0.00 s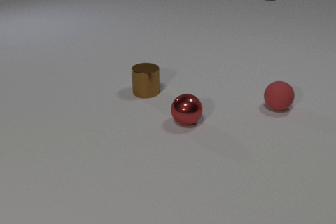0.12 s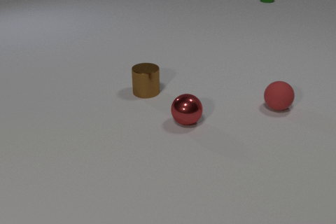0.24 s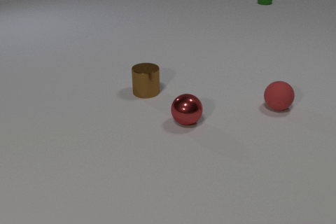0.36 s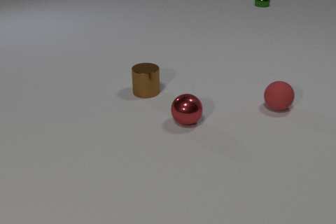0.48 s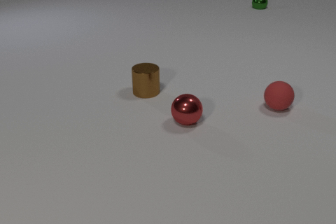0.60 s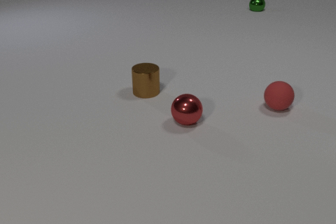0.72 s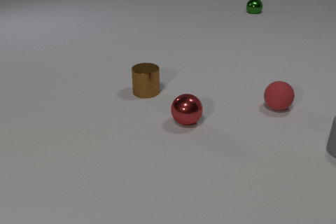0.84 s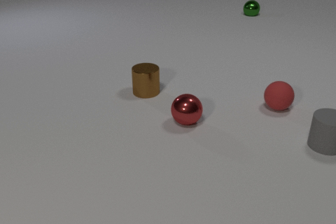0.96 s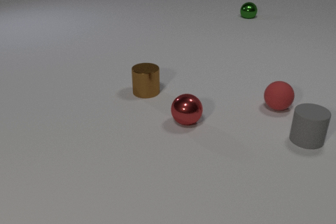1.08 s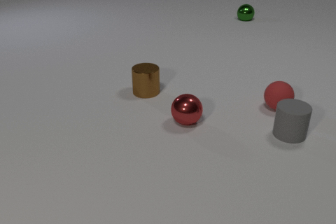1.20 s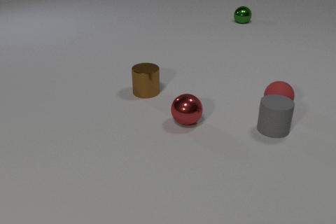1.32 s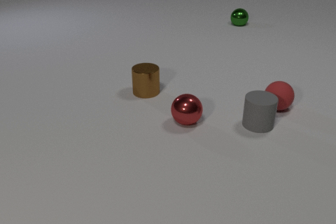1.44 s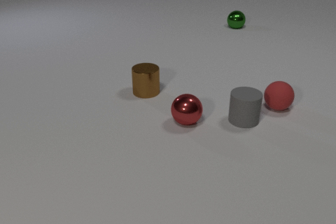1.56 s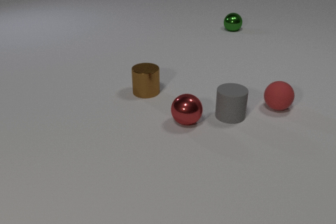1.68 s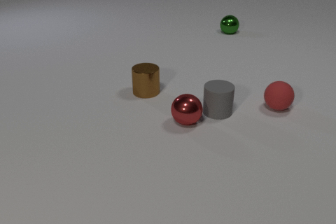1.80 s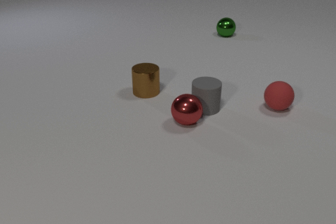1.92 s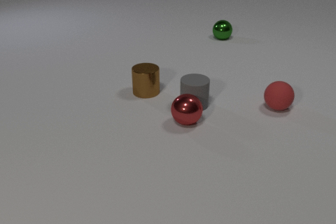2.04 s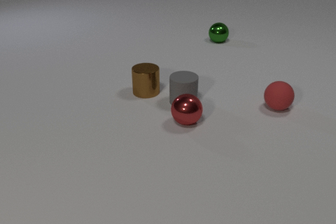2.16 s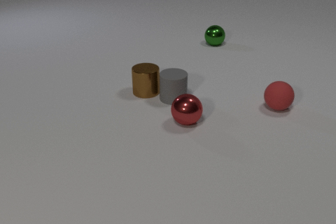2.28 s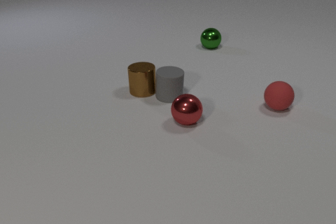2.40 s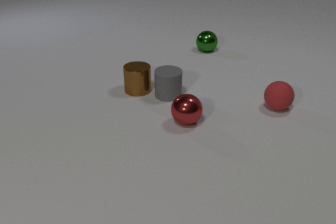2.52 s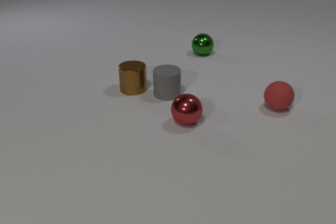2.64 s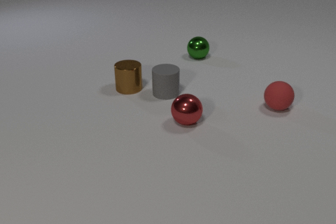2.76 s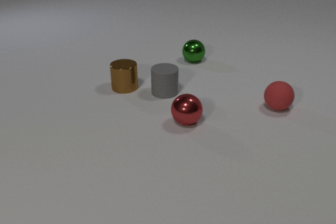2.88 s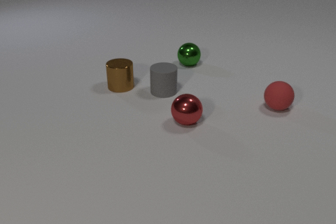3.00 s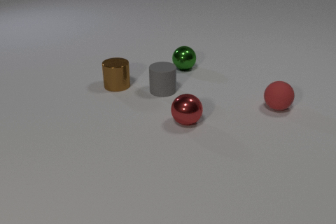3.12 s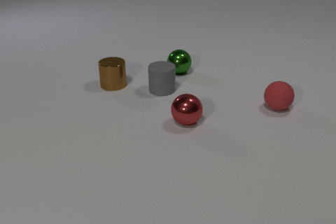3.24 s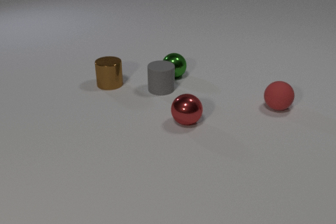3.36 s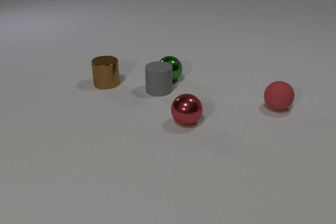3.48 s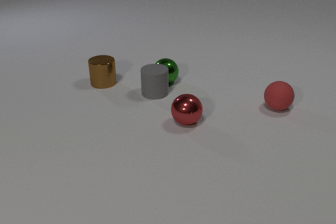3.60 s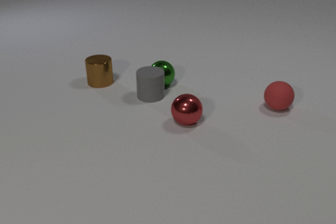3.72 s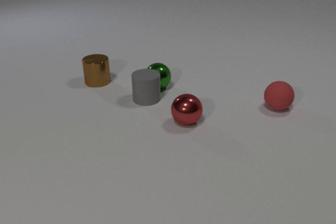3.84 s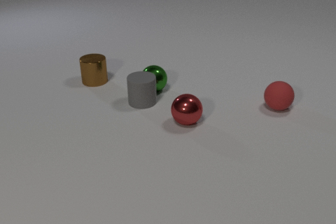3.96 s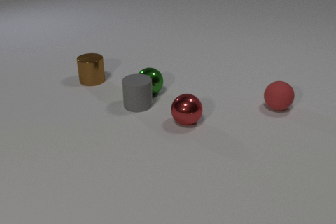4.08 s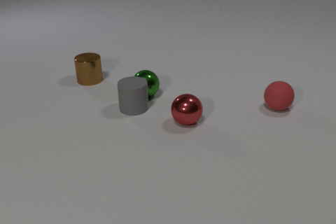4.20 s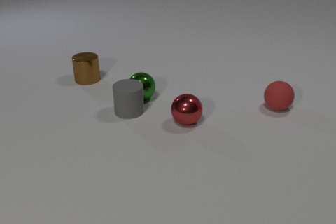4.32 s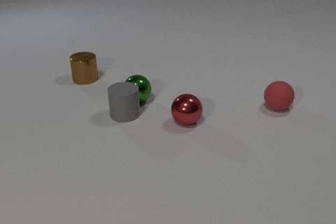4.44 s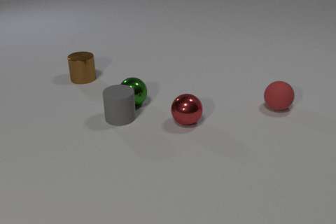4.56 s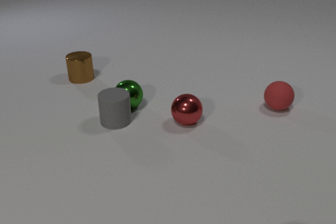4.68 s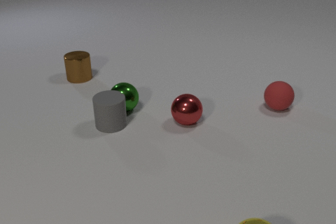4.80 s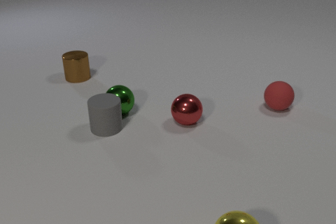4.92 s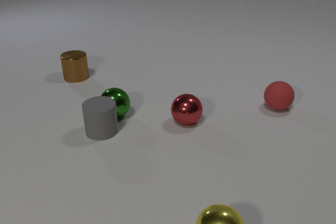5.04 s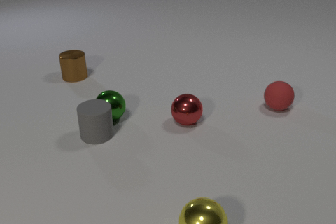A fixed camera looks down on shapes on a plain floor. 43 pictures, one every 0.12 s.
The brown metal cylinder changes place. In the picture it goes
to the left.
The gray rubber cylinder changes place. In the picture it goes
to the left.
0.00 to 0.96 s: The gray rubber cylinder comes in at the right edge, slides to the left. The green metal sphere rolls toward the camera.
0.96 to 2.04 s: The gray rubber cylinder slides to the left and away from the camera. The green metal sphere rolls toward the camera.
2.04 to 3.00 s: The gray rubber cylinder slides away from the camera and to the left. The brown metal cylinder slides to the left and away from the camera. The green metal sphere rolls toward the camera and to the left. The gray rubber cylinder and the brown metal cylinder collide.
3.00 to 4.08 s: The gray rubber cylinder slides toward the camera and to the left. The brown metal cylinder slides to the left and away from the camera. The green metal sphere rolls toward the camera and to the left. The gray rubber cylinder and the green metal sphere collide.
4.08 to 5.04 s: The gray rubber cylinder slides toward the camera and to the left. The brown metal cylinder slides to the left and away from the camera. The green metal sphere rolls toward the camera and to the left. The yellow metal sphere comes in at the bottom edge, rolls to the left.
How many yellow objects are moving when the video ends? 1.
What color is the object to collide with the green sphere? gray.
Are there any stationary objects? yes.
